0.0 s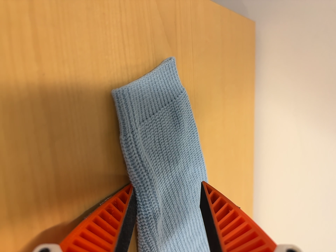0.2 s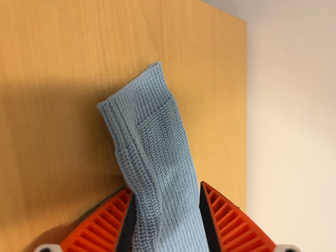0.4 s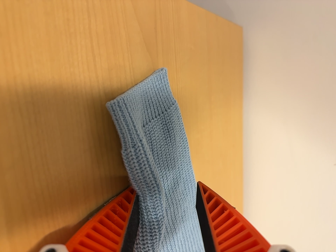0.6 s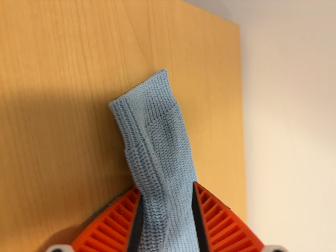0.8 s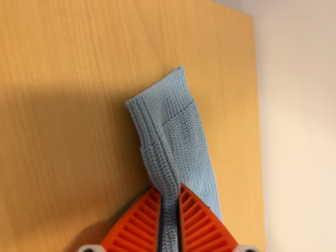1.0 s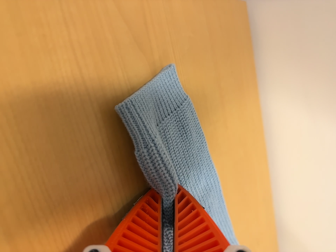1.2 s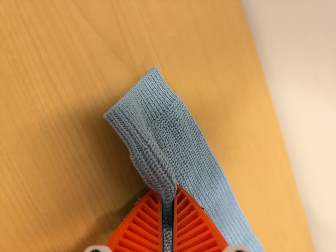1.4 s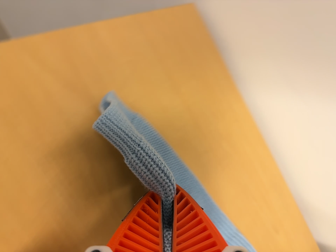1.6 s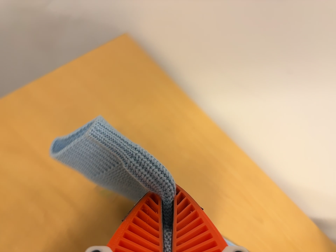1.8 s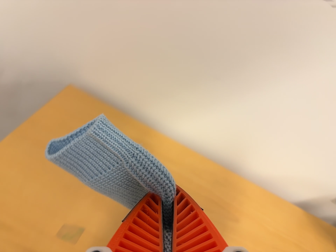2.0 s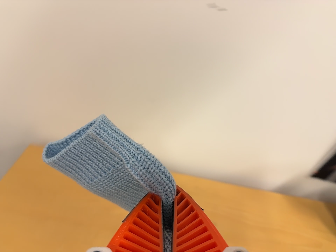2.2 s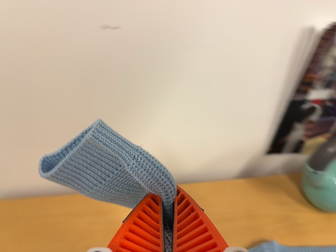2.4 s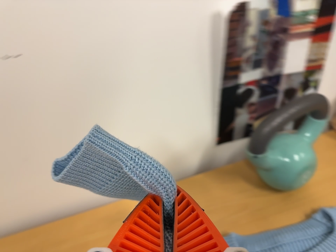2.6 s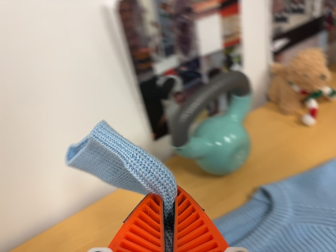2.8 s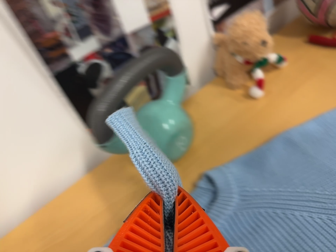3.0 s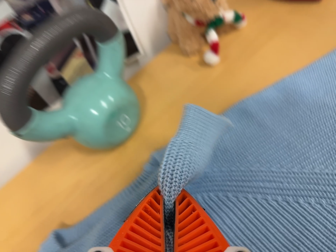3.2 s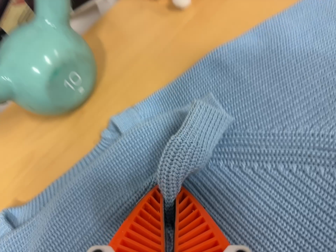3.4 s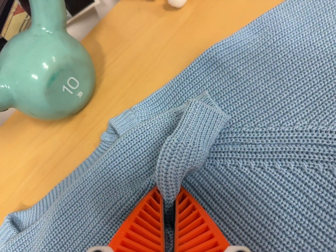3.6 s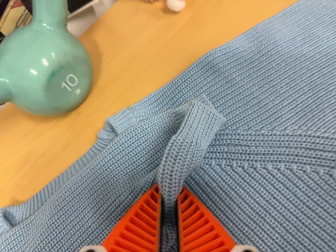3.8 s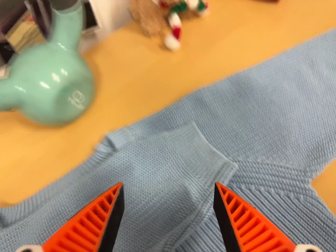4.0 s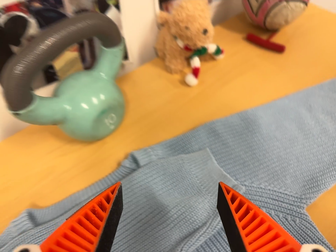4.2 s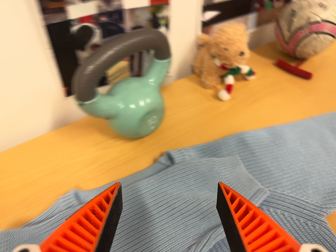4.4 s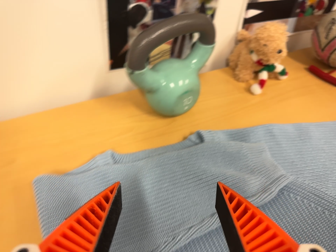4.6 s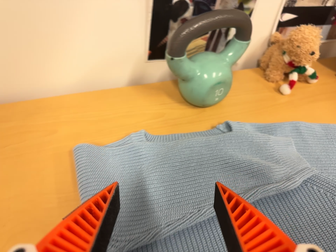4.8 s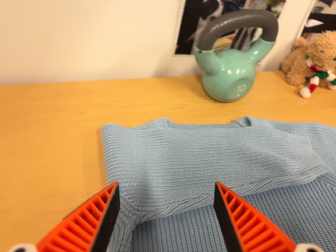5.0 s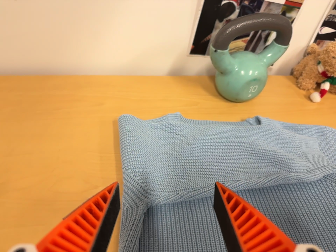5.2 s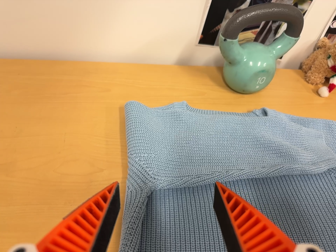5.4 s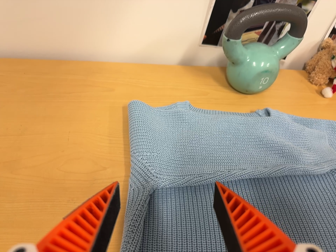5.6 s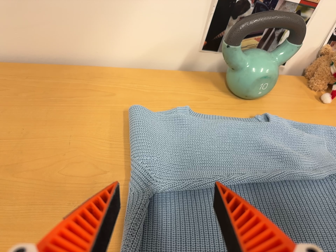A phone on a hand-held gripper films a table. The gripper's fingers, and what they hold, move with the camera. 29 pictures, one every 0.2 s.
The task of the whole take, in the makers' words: left arm across.
0.0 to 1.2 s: The camera travels to its right, about 7 cm. It rolls about its line of sight by about 15 degrees, and the scene rotates counterclockwise.
1.2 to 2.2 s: The camera travels to its right, about 40 cm, so close, fixed things drift to the left. Its aim tips toward the top of its view by about 15 degrees, and the scene shifts downward. It rolls about its line of sight by about 75 degrees, and the scene rotates counterclockwise.
2.2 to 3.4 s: The camera swings to its right by about 15 degrees, and the scene slides to the left. It travels to its right and forward, about 40 cm, so close, fixed things drift to the left. Its aim tips toward the bottom of its view by about 20 degrees, and the scene shifts upward. It rolls about its line of sight by about 40 degrees, and the scene rotates counterclockwise.
3.4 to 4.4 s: The camera travels backward and to its left, about 24 cm, so what stands in front gets smaller. Its aim tips toward the top of its view by about 15 degrees. It rolls about its line of sight by about 30 degrees, and the scene rotates clockwise.
4.4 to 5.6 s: The camera swings to its left by about 10 degrees, and the scene slides to the right. It travels toward the bottom of its view, backward and to its left, about 14 cm, so close, fixed things drift upward. It rolls about its line of sight by about 15 degrees, and the scene rotates clockwise.
The film runs forward here.
